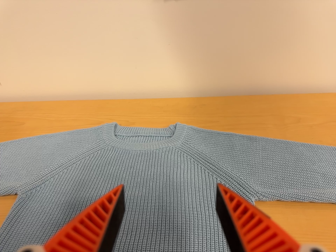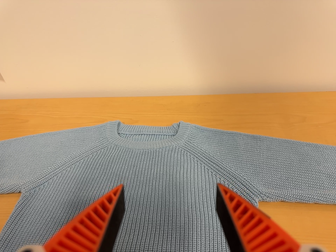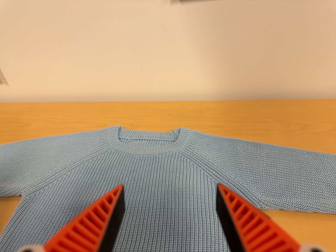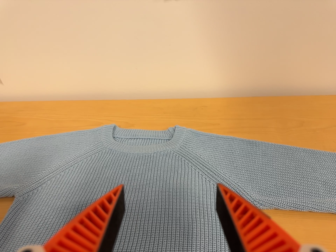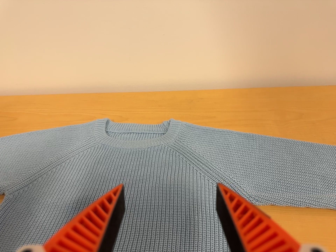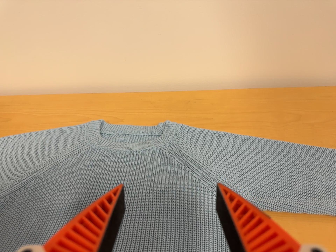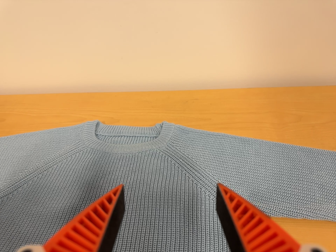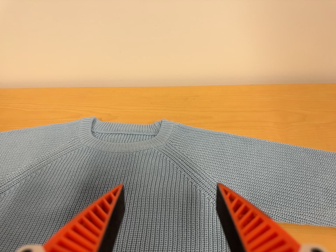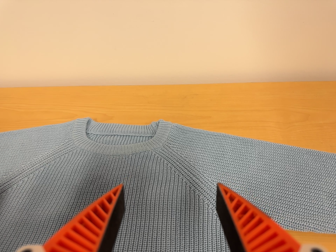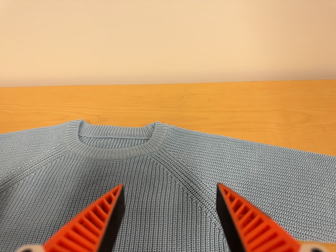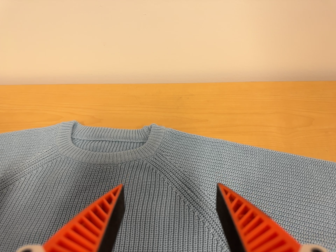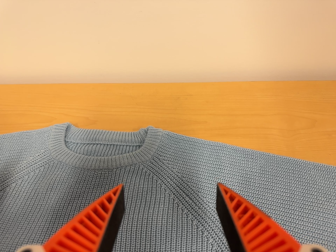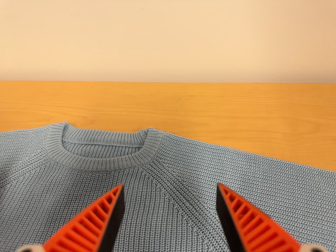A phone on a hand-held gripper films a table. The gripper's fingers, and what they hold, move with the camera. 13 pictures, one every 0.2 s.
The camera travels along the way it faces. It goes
forward.
0.0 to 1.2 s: The camera travels to its right and forward, about 7 cm, so close, fixed things drift to the left.
1.2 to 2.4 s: The camera travels forward and toward the top of its view, about 12 cm, so what stands in front looms larger.
The film runs backward here.
